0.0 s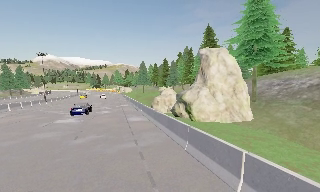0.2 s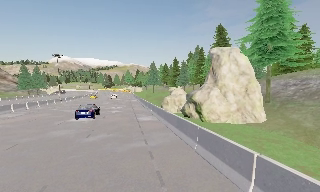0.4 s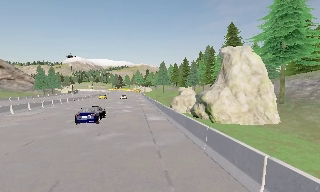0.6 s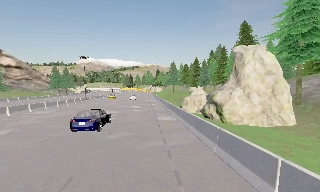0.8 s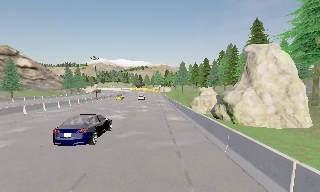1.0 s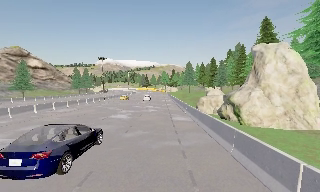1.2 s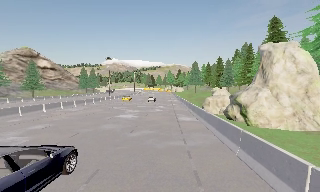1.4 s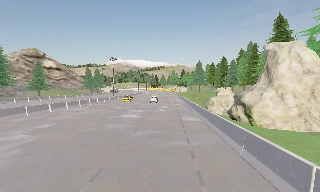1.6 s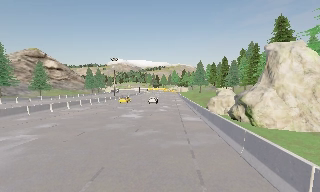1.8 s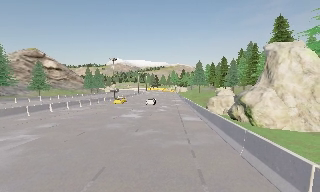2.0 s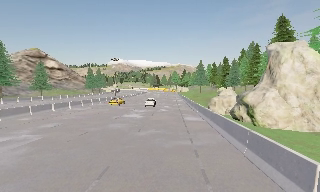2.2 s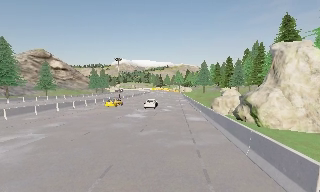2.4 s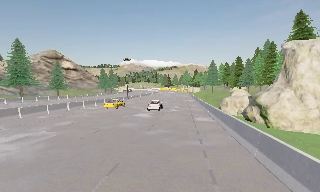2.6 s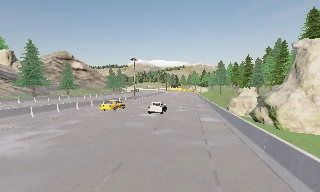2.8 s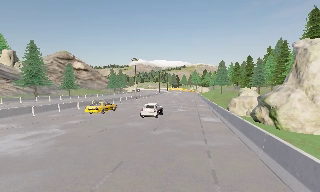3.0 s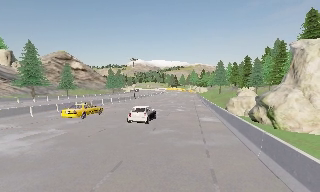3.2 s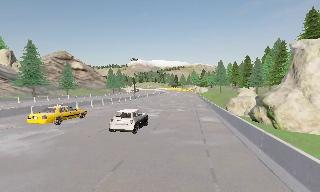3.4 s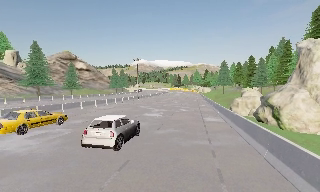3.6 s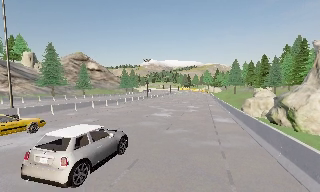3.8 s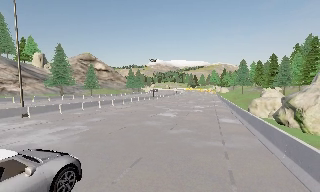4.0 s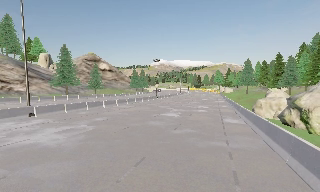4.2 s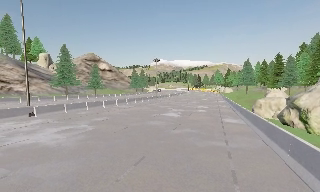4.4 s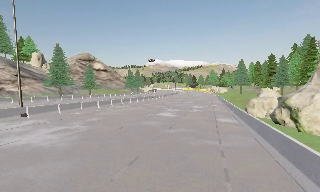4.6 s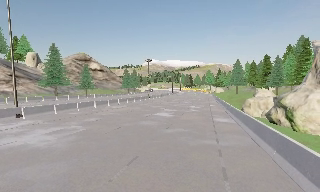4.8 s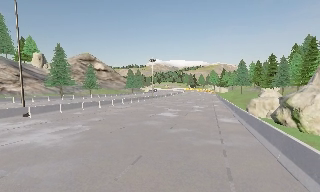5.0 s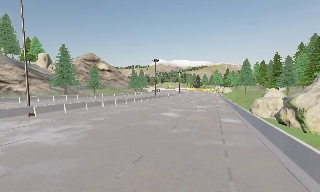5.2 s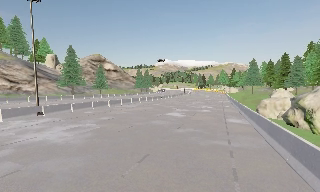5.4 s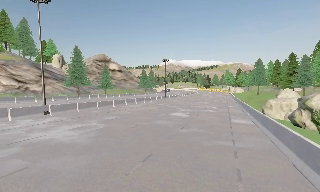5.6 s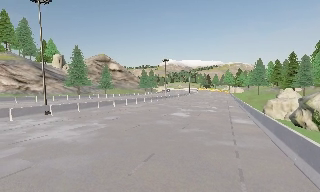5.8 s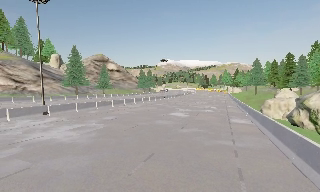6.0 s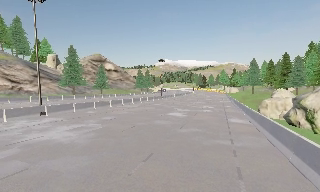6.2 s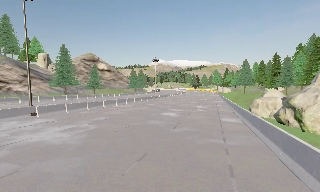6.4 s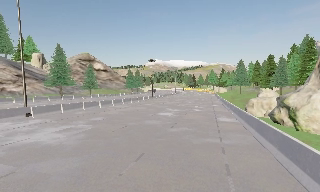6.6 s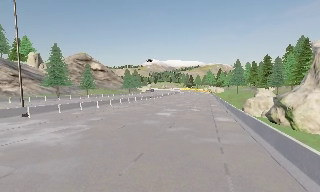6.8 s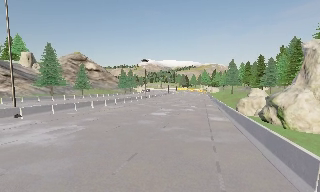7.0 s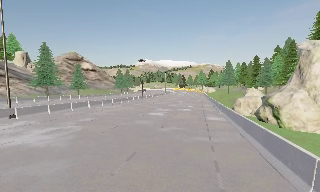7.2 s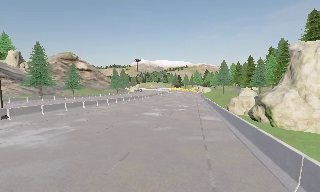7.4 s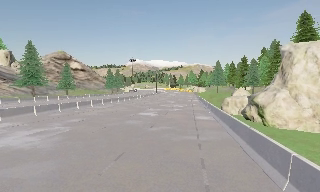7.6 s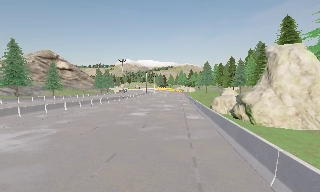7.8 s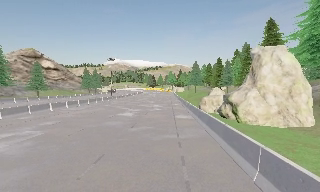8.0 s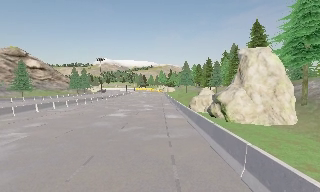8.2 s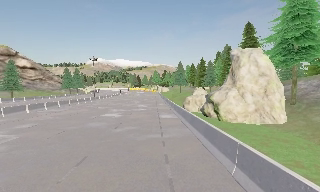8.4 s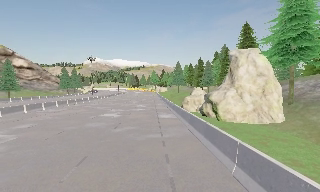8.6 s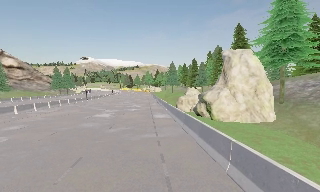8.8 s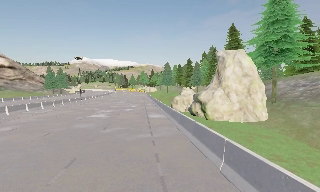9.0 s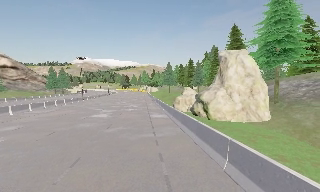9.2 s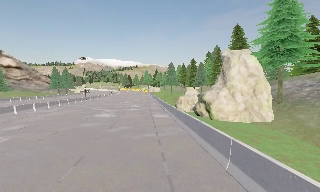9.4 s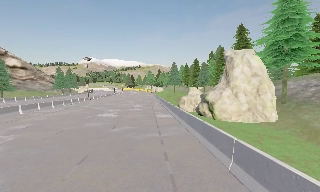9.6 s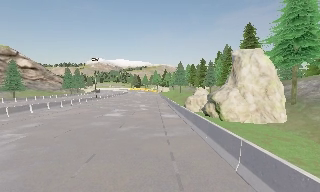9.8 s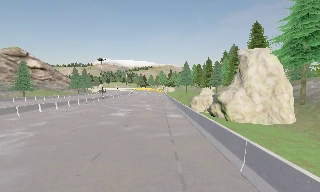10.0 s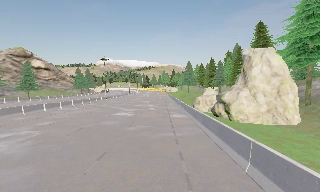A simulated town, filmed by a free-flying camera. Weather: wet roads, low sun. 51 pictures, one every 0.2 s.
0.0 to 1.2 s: The scene slides to the right, as the camera pans about 20 degrees to its left.
1.2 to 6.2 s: The scene slides to the right, as the camera pans about 15 degrees to its left. It travels backward, about 1 m, so what stands in front gets smaller.
6.2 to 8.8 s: The camera pans to its right, which is clockwise from overhead, by about 25 degrees. It travels backward, about 0.5 m, so what stands in front gets smaller.
8.8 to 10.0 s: The camera shifts only a little, or ends up much as it began.
The film runs backward here.
